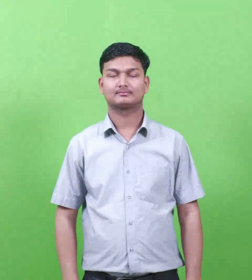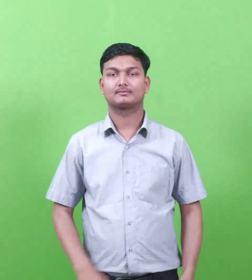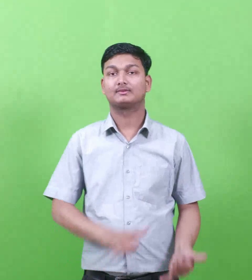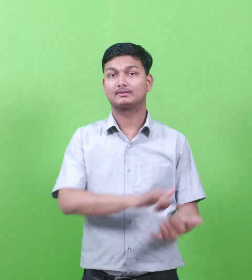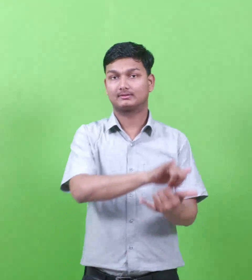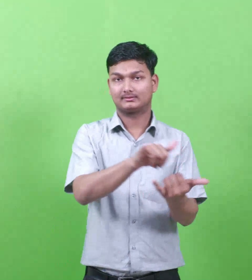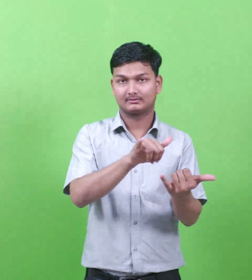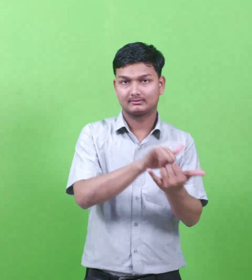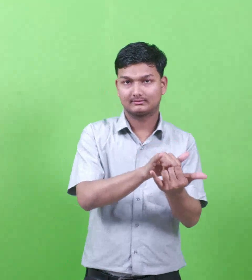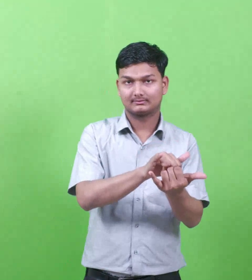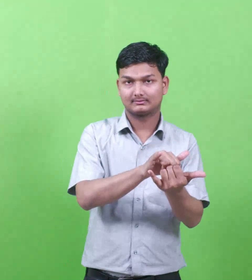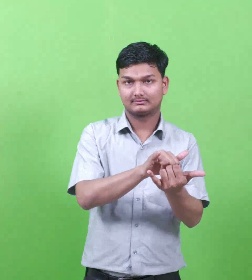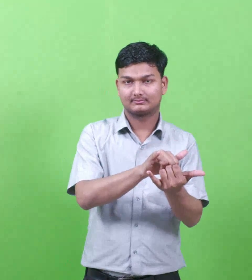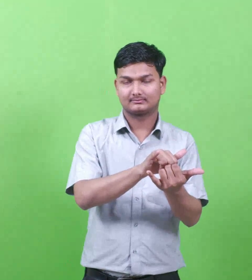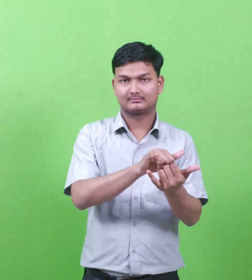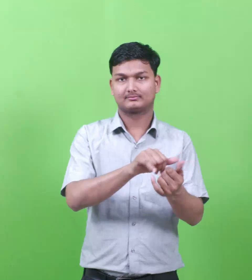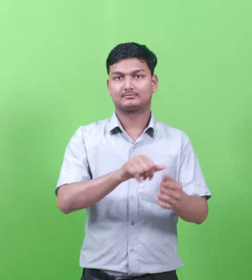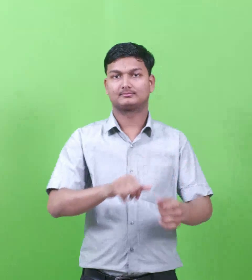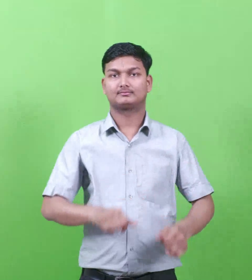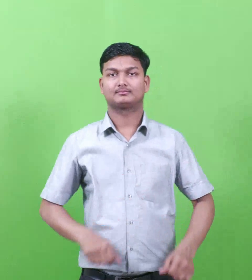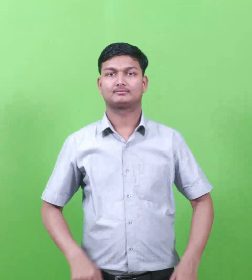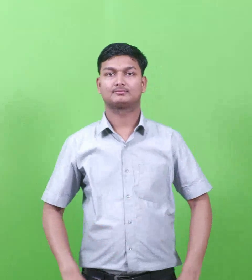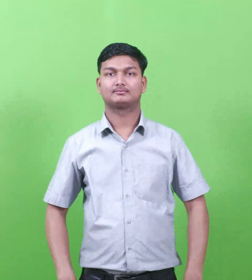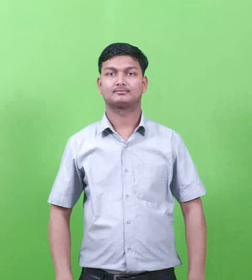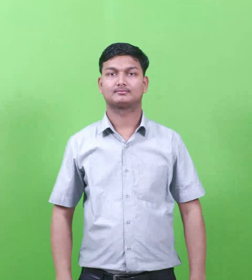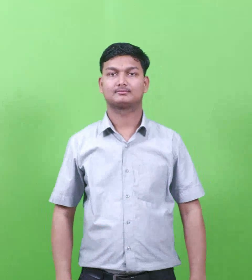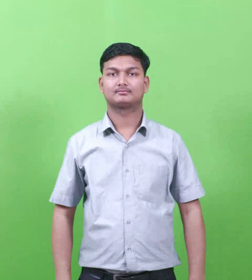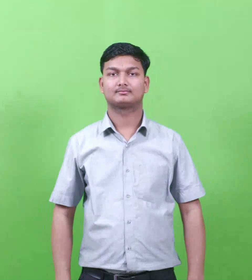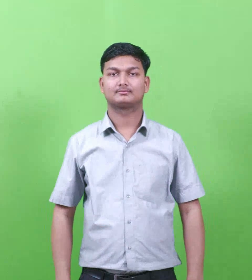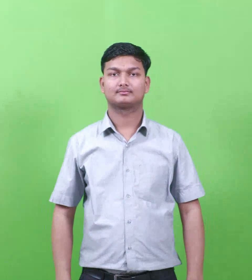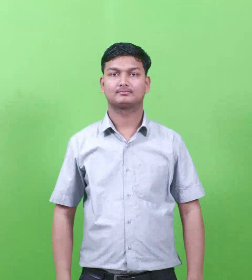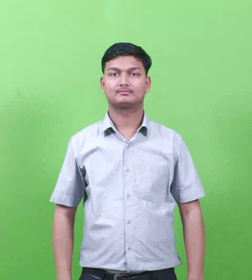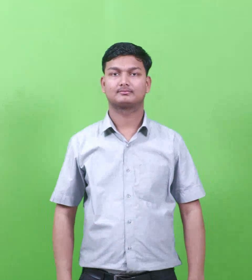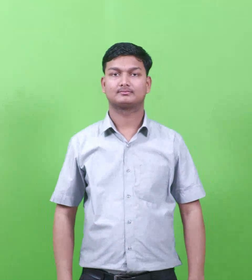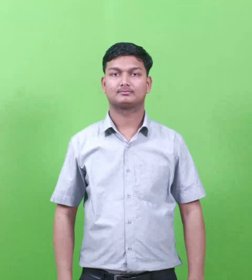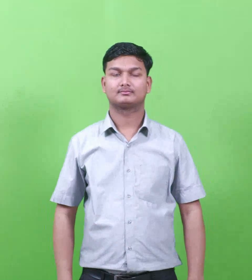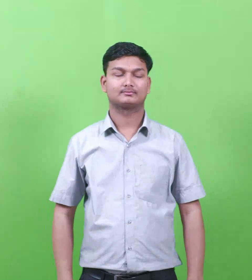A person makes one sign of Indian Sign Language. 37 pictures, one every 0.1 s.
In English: siloam
